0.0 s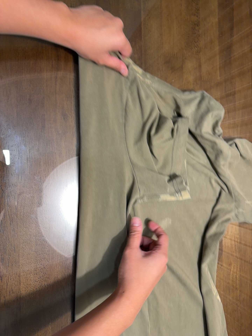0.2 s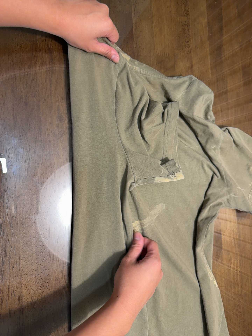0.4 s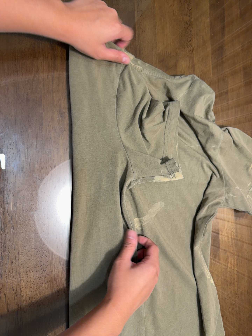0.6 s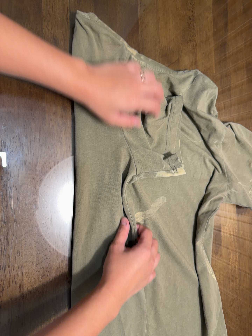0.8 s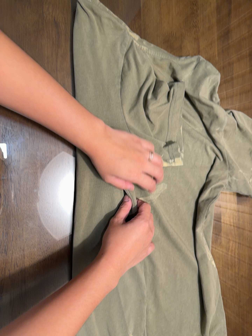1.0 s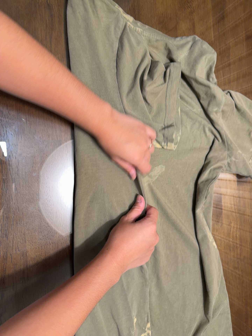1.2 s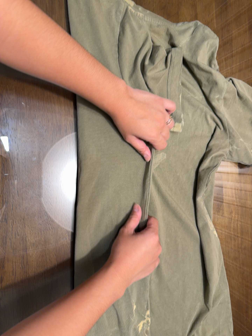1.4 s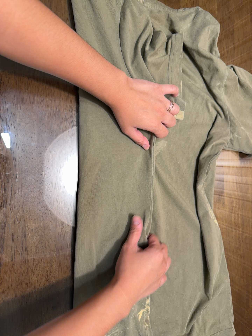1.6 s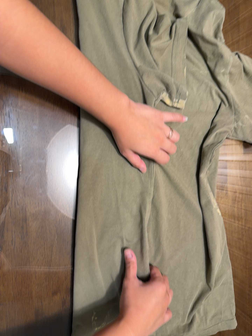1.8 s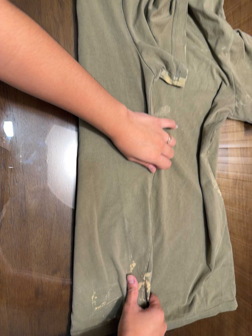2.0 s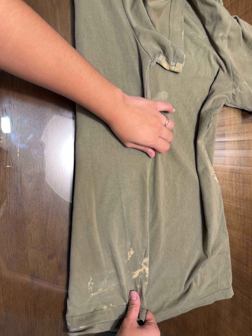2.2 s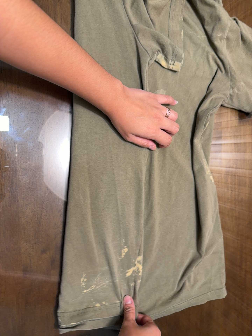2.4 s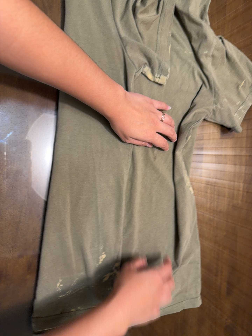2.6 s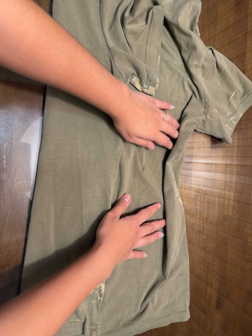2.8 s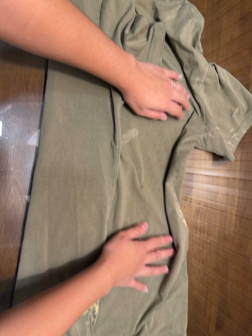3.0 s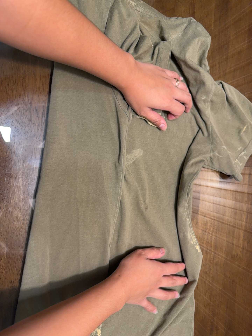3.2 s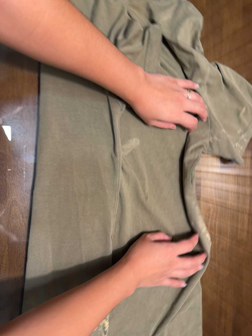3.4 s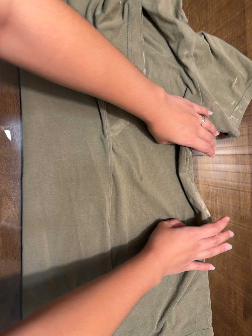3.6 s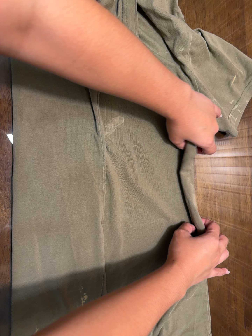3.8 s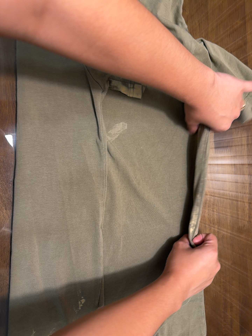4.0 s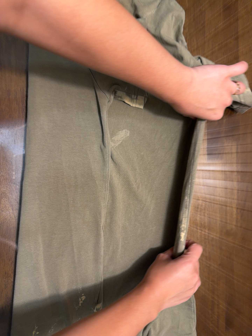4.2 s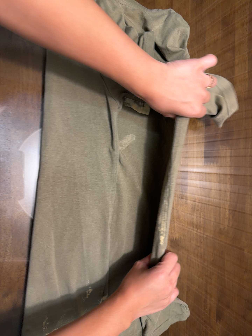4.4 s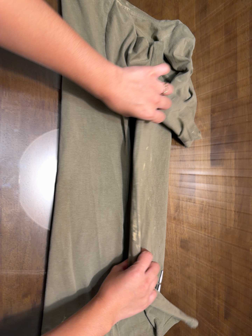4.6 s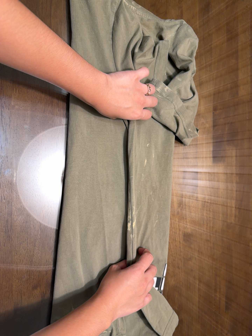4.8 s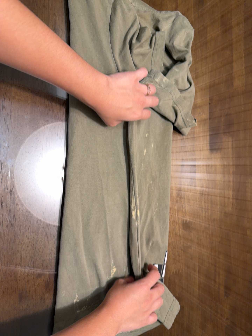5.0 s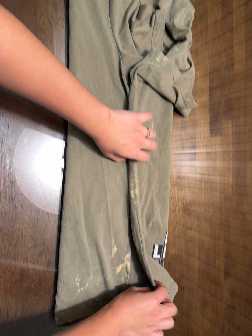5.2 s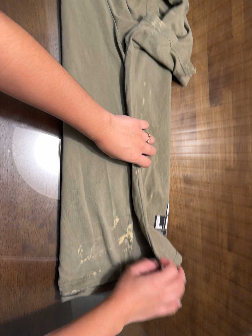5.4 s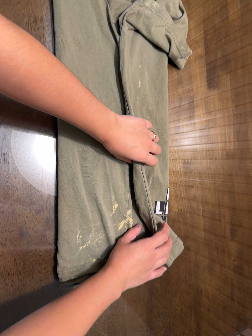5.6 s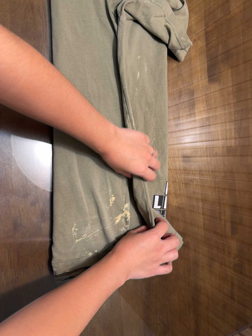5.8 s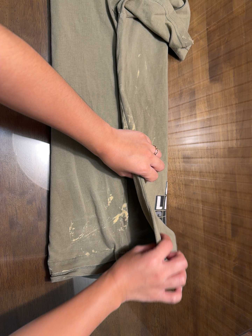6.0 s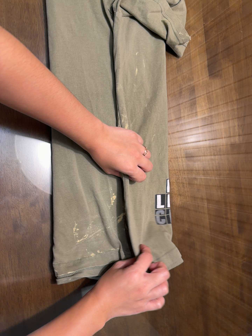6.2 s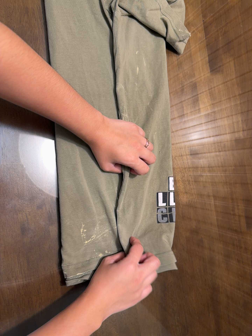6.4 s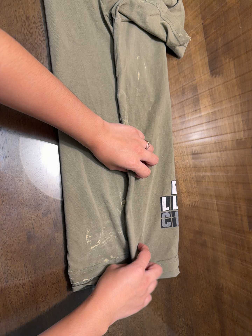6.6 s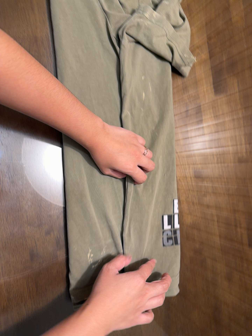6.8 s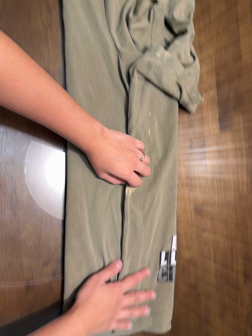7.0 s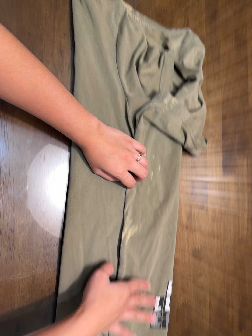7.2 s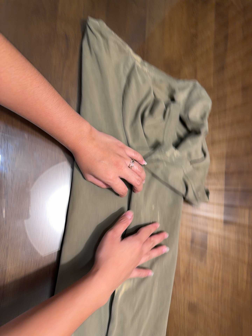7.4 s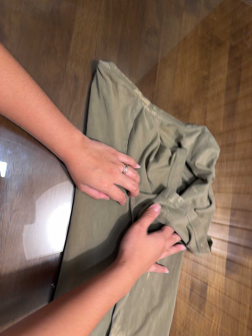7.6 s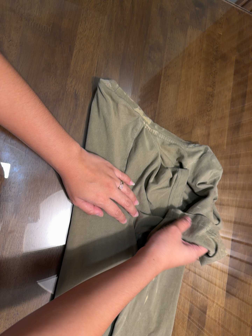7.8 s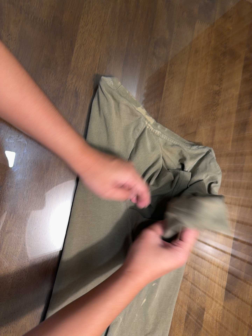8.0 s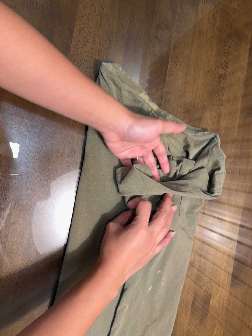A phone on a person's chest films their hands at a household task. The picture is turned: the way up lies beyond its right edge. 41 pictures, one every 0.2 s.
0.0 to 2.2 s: The camera travels toward the bottom of its view, about 18 cm, so close, fixed things drift upward.
2.2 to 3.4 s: The camera travels to its right, about 10 cm, so close, fixed things drift to the left.
3.4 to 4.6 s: The camera travels to its left and backward, about 12 cm.
4.6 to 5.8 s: The camera travels toward the bottom of its view, about 14 cm, so close, fixed things drift upward.
5.8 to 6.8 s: The camera travels toward the top of its view, about 9 cm, so close, fixed things drift downward.
6.8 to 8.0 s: The camera travels toward the top of its view, about 24 cm, so close, fixed things drift downward. It rolls about its line of sight by about 15 degrees, and the scene rotates clockwise.
The film runs forward here.
